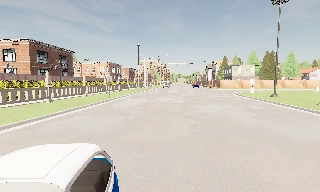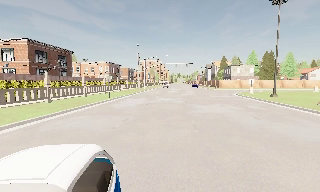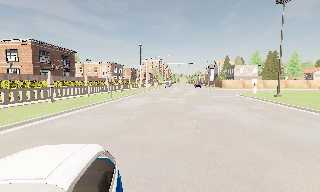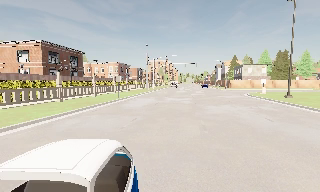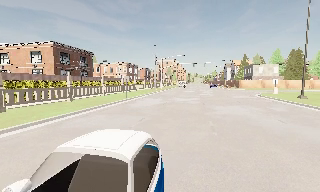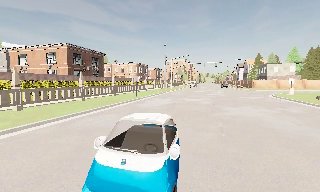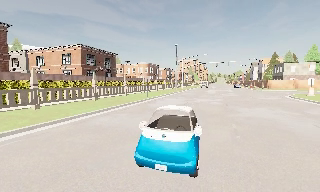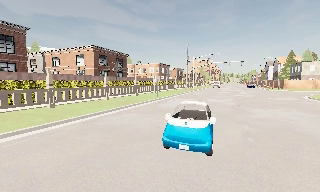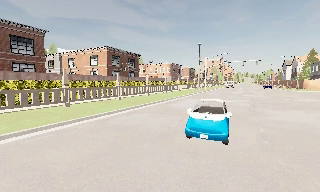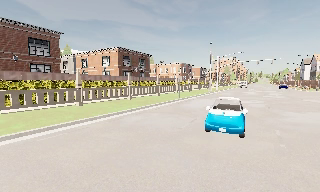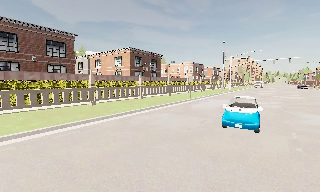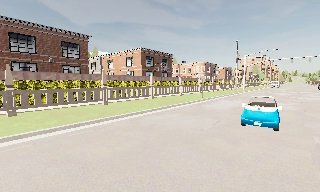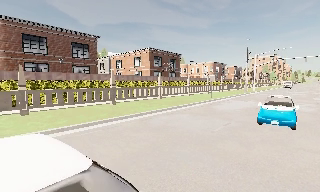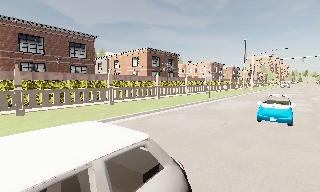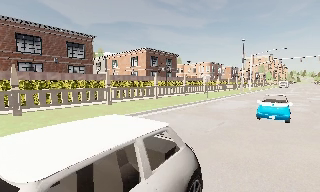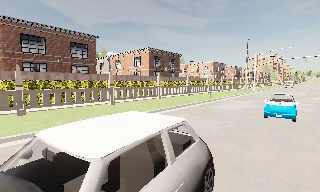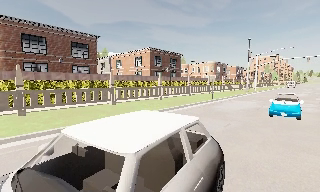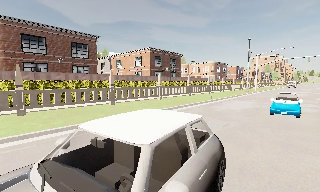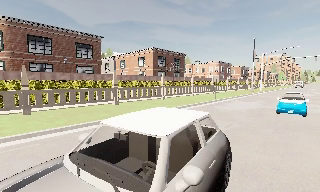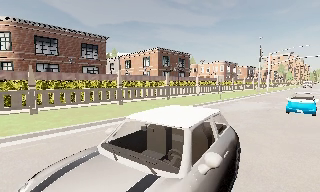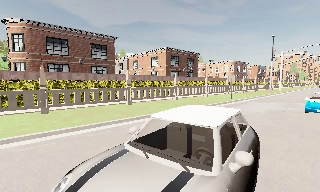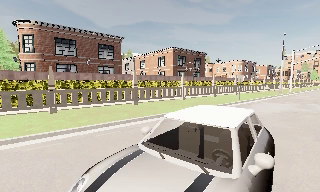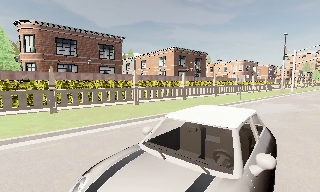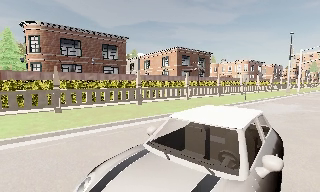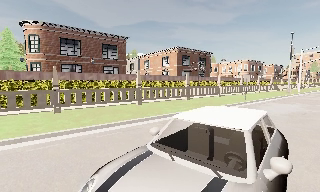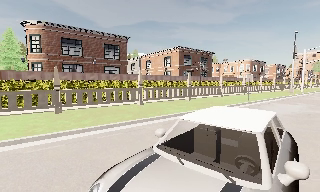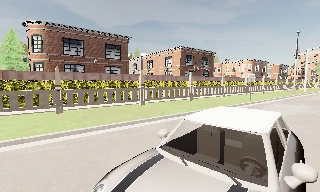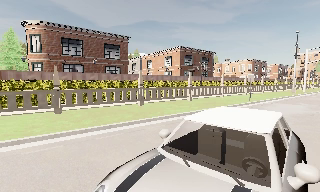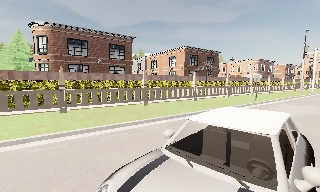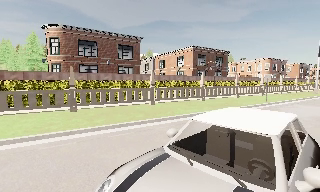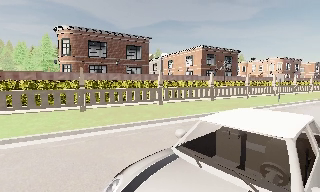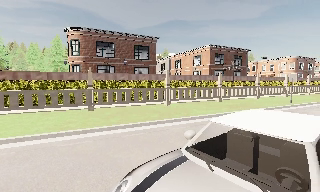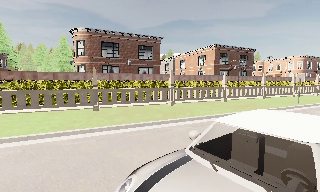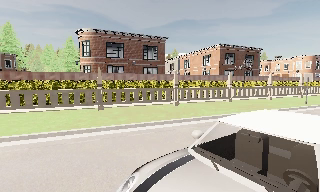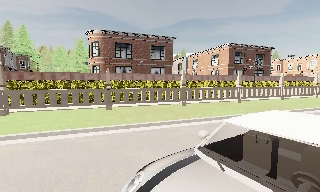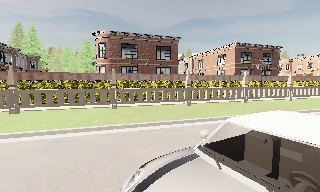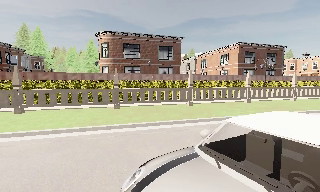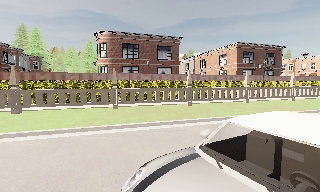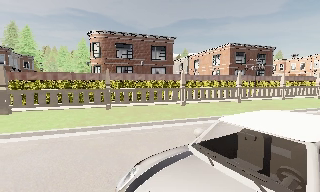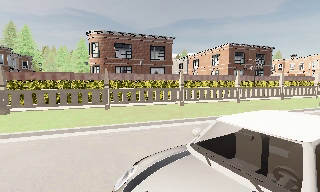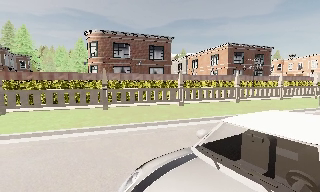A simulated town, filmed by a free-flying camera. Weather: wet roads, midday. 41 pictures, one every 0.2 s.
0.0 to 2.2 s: The camera pans to its left, which is counterclockwise from overhead, by about 35 degrees.
2.2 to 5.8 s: The scene slides to the right, as the camera pans about 20 degrees to its left. It travels forward, about 1 m, so what stands in front looms larger.
5.8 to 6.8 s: The camera pans to its left, which is counterclockwise from overhead, by about 10 degrees.
6.8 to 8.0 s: The camera shifts only a little, or ends up much as it began.
The film runs backward here.
